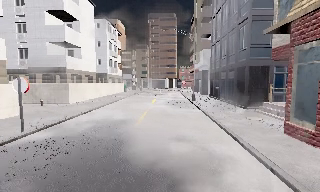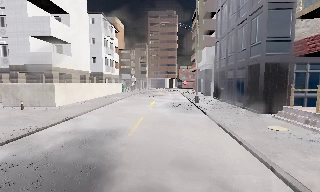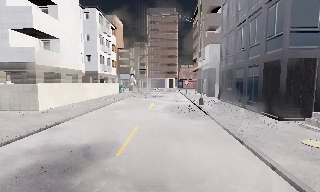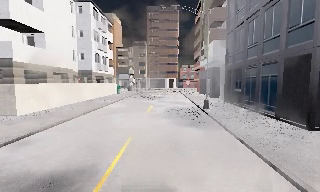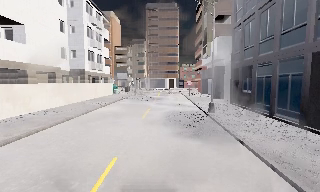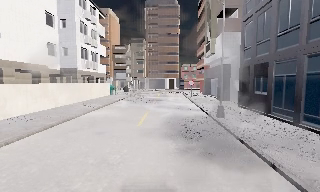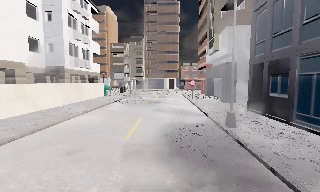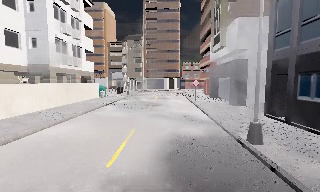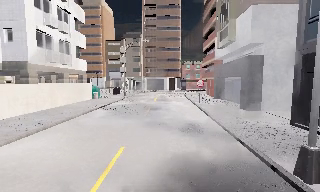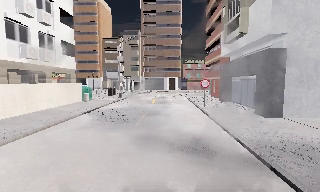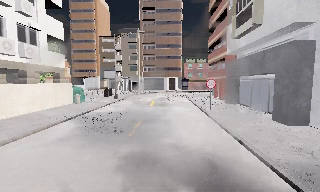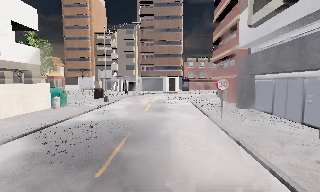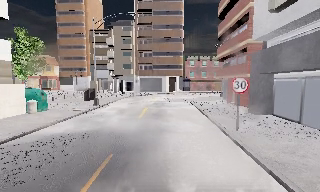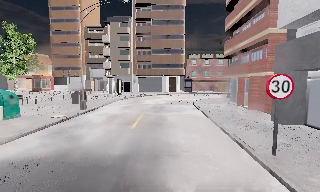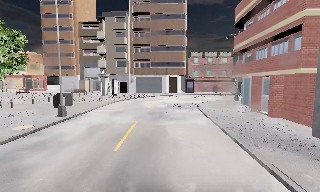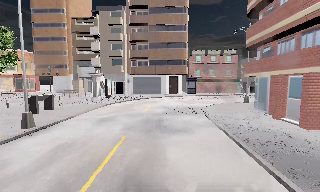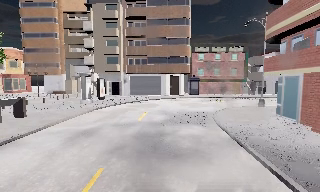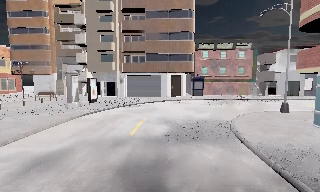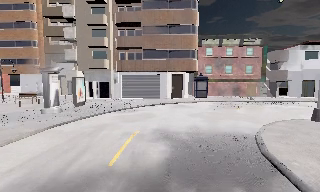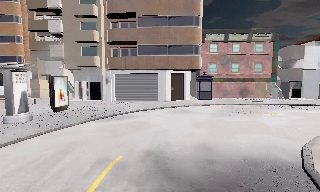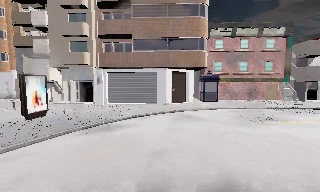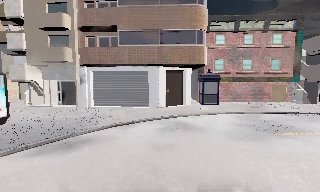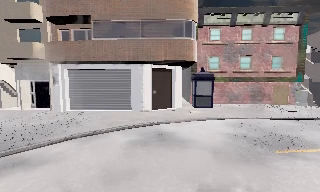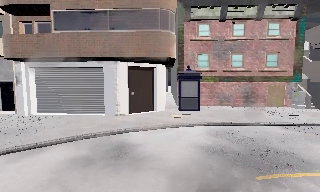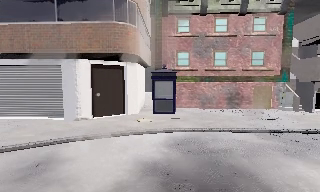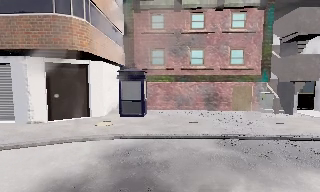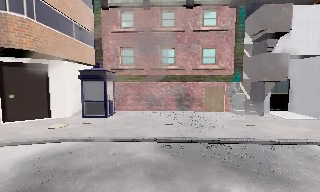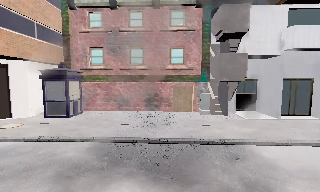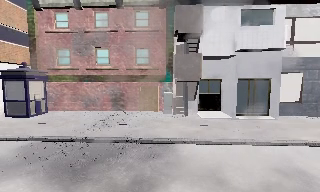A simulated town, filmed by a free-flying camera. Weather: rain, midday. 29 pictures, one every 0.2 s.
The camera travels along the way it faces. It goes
forward.
0.0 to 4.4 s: The camera travels forward, about 45 m, so what stands in front looms larger.
4.4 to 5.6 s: The camera travels to its right, about 12 m, so close, fixed things drift to the left.
The film runs forward here.
